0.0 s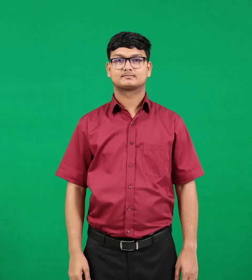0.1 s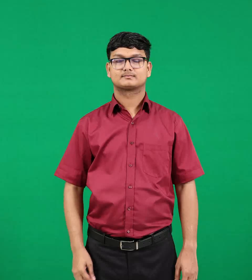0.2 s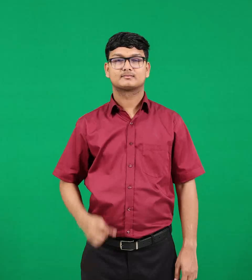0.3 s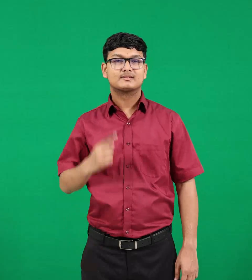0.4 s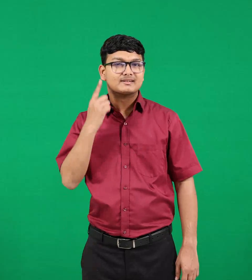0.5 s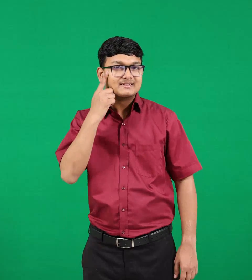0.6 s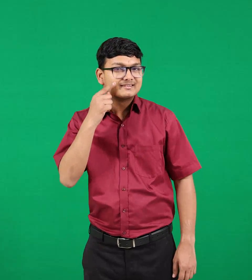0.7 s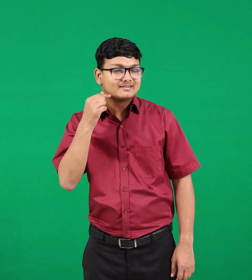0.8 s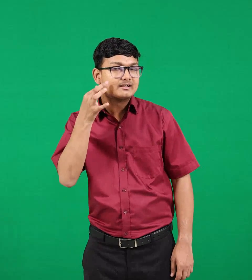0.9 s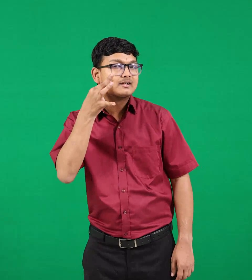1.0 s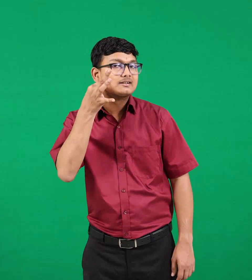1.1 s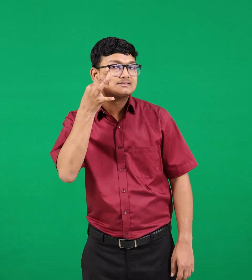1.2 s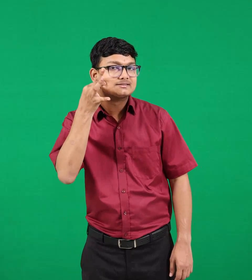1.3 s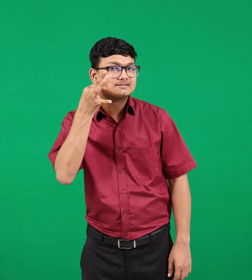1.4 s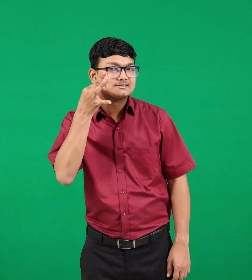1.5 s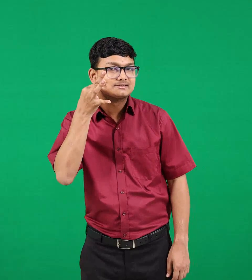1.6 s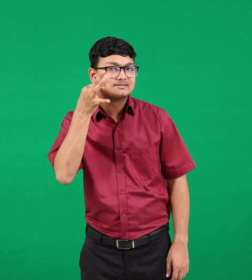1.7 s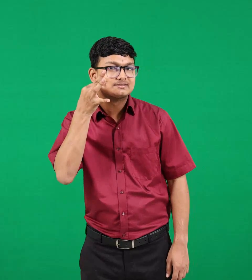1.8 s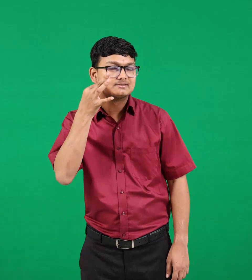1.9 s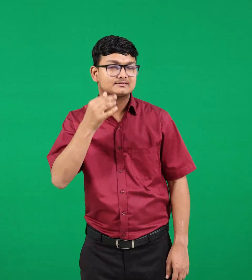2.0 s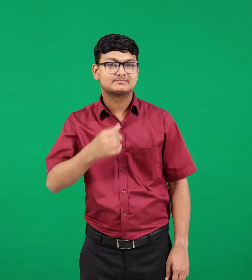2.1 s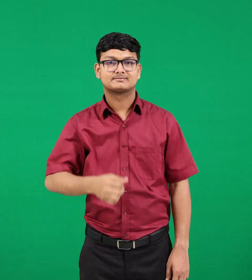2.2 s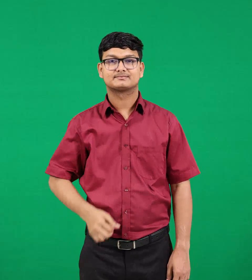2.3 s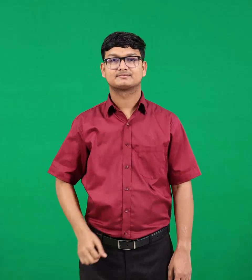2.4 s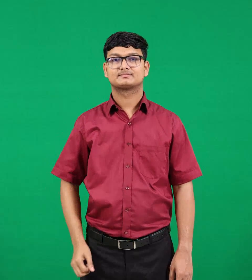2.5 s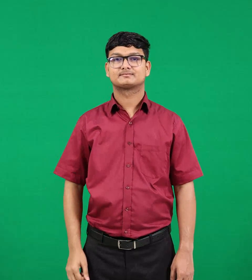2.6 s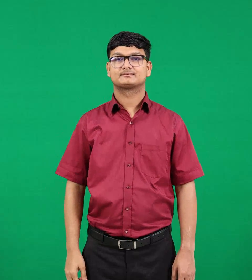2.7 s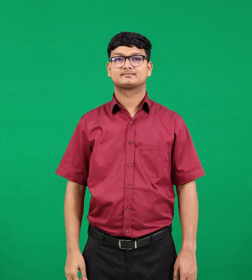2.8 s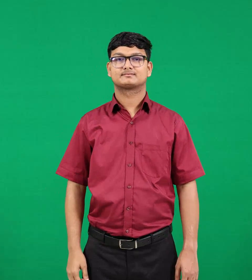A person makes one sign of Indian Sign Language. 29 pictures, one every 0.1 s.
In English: cheek
